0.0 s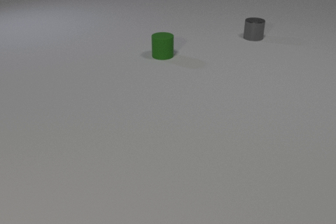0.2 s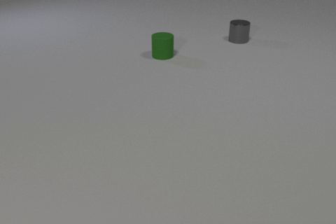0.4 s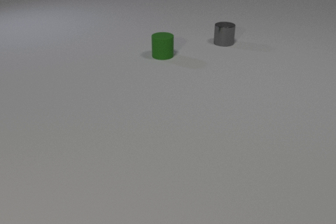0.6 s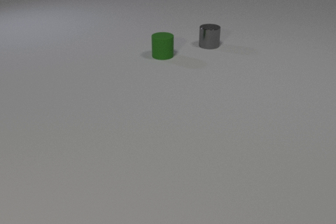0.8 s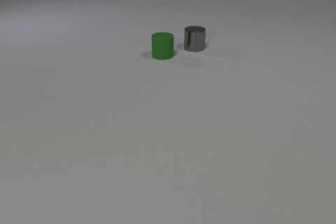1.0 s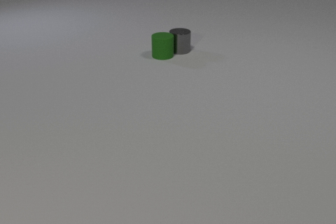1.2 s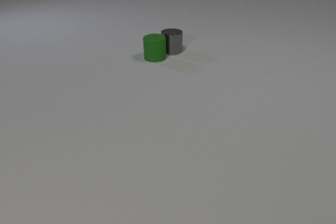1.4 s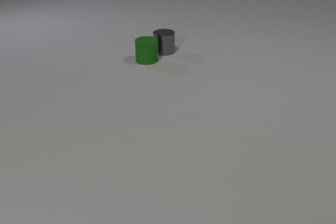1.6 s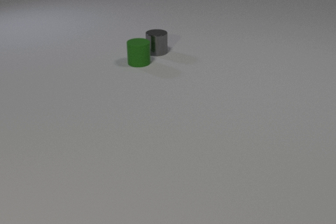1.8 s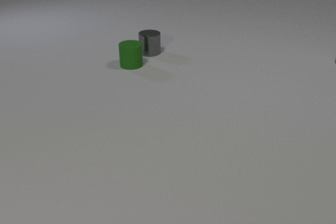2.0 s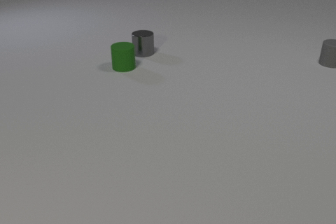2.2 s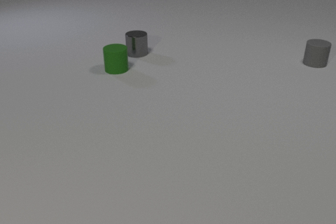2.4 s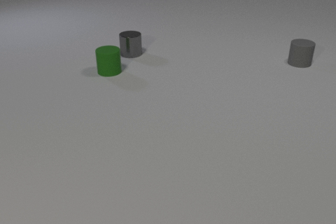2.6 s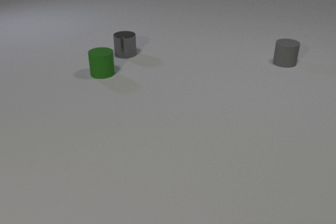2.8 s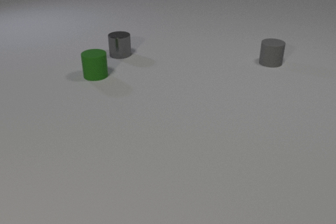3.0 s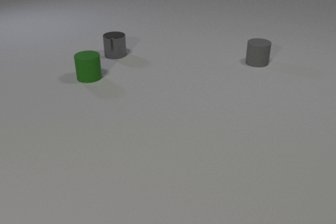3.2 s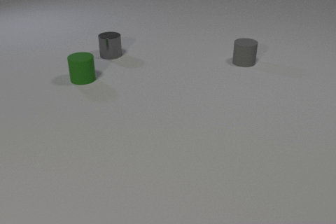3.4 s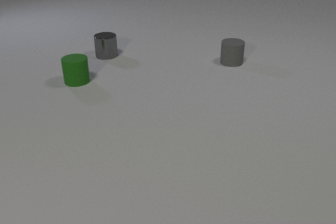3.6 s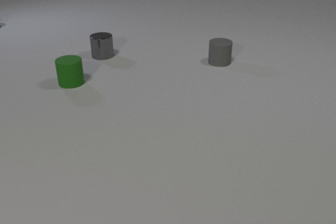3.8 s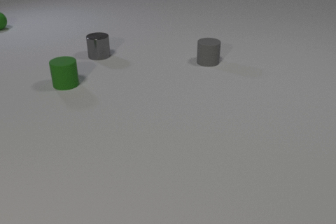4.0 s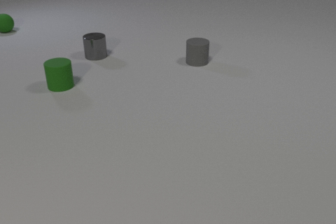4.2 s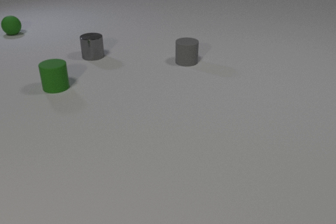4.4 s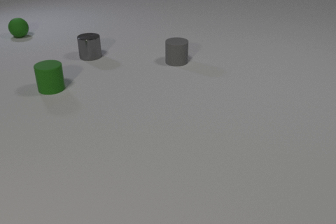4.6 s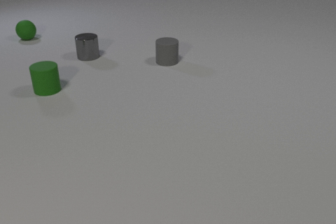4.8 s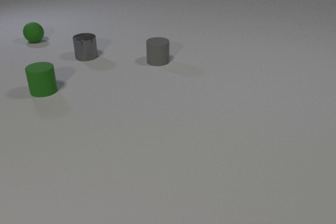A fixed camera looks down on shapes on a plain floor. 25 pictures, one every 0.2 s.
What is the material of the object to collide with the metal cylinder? rubber.
What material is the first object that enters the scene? rubber.
How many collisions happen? 1.
0.0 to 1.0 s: The gray metal cylinder slides to the left and toward the camera. The gray metal cylinder and the green rubber cylinder collide.
1.0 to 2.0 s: The gray metal cylinder slides to the left. The green rubber cylinder slides to the left and toward the camera. The gray rubber cylinder comes in at the right edge, slides to the left and toward the camera.
2.0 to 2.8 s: The gray metal cylinder slides to the left. The green rubber cylinder slides to the left and toward the camera. The gray rubber cylinder slides to the left.
2.8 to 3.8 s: The gray metal cylinder slides to the left. The green rubber cylinder slides to the left and toward the camera. The green rubber sphere comes in at the left edge, rolls toward the camera and to the right. The gray rubber cylinder slides to the left.
3.8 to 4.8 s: The gray metal cylinder slides to the left. The green rubber cylinder slides to the left and toward the camera. The green rubber sphere rolls toward the camera and to the right. The gray rubber cylinder slides to the left.
